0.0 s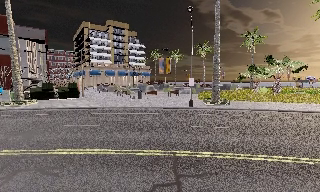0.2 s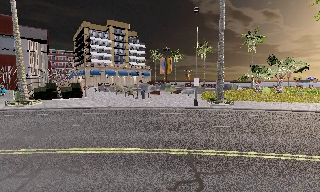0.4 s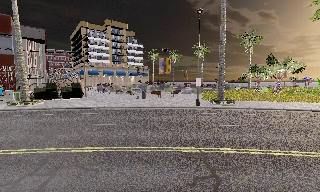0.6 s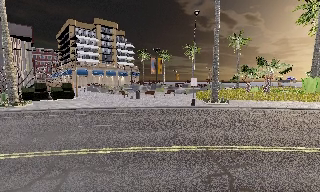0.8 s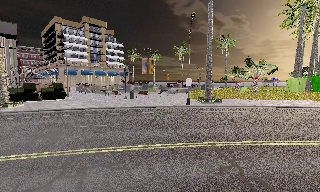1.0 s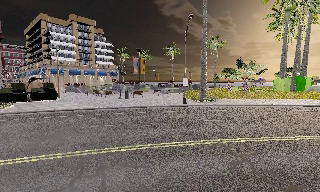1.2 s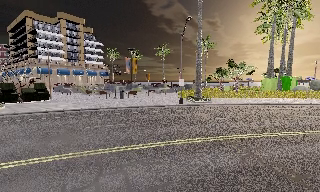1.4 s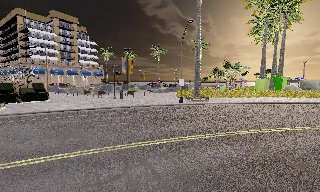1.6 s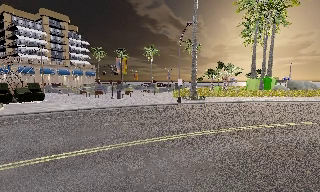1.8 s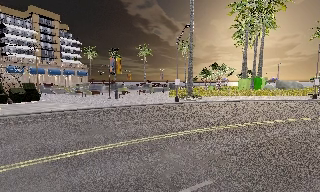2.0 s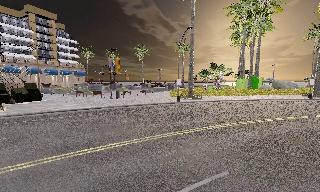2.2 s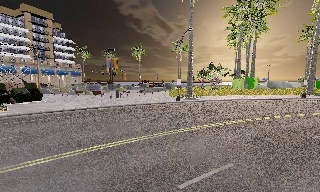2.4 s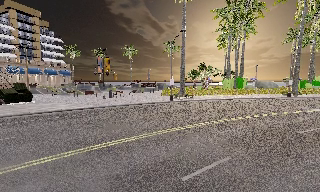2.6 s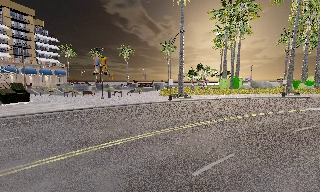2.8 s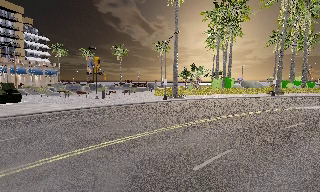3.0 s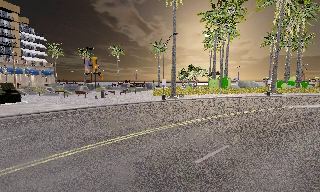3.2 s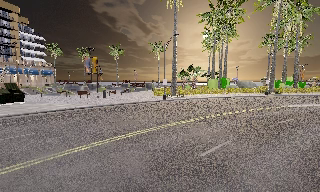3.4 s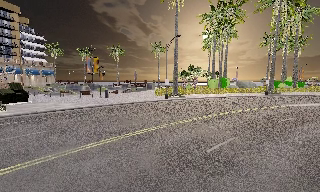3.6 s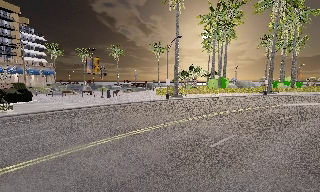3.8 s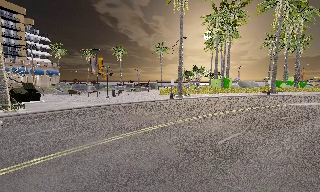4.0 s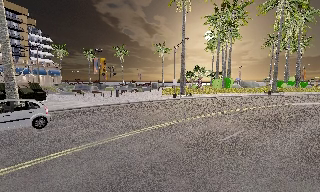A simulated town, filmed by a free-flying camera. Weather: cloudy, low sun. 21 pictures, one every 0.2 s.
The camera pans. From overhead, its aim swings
clockwise.
0.0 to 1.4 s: The camera pans to its right, which is clockwise from overhead, by about 20 degrees. It travels to its left, about 5 m.
1.4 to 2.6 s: The camera pans to its right, which is clockwise from overhead, by about 15 degrees. It travels to its left and backward, about 4 m. It loses speed.
2.6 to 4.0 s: The camera travels backward and to its left, about 3.5 m, so what stands in front gets smaller.
The film runs backward here.
